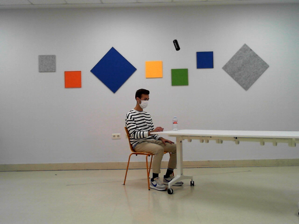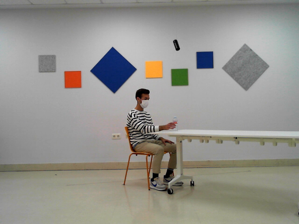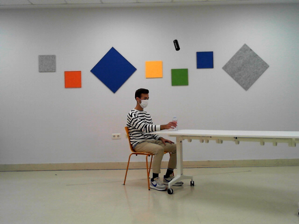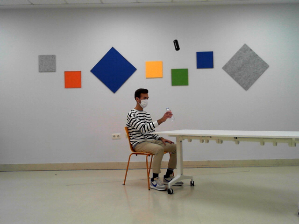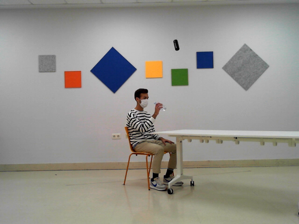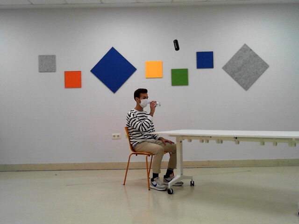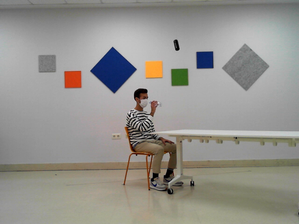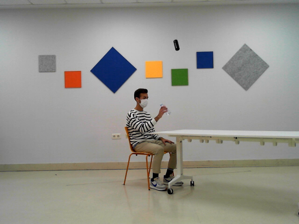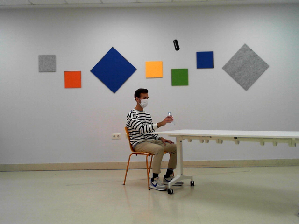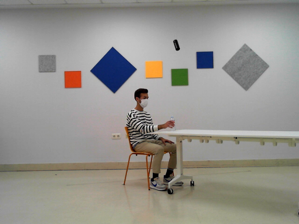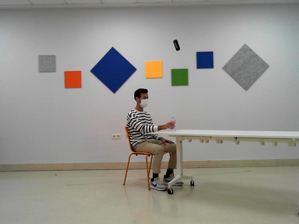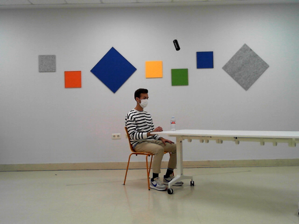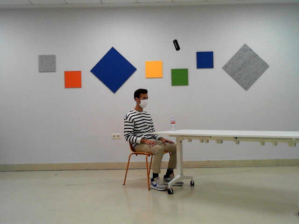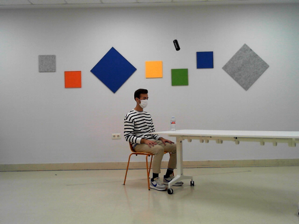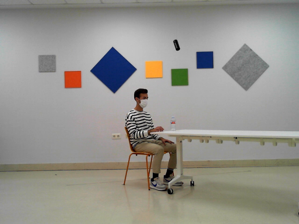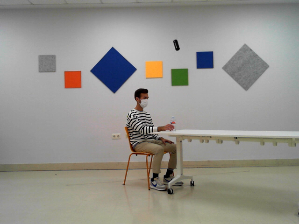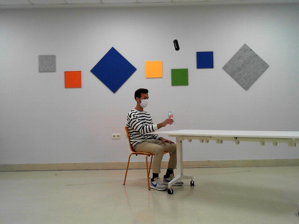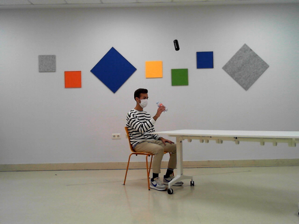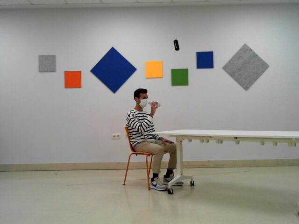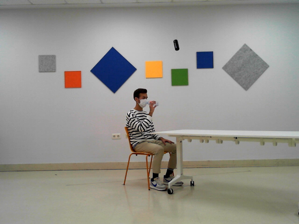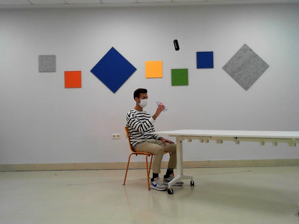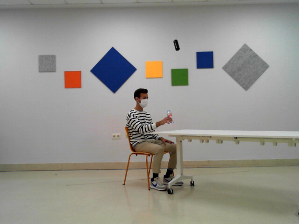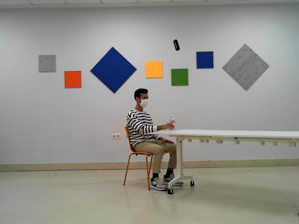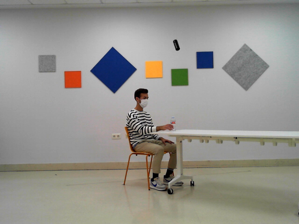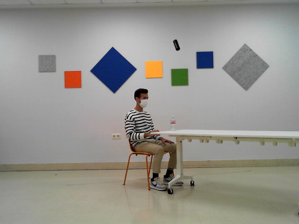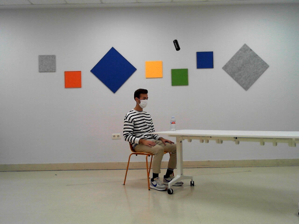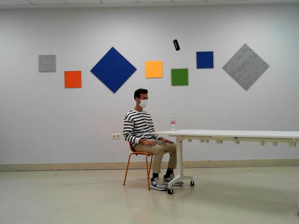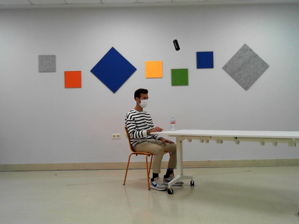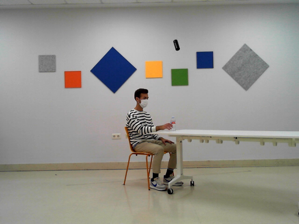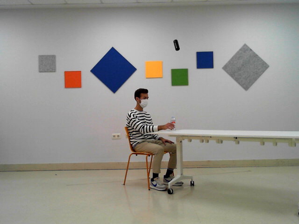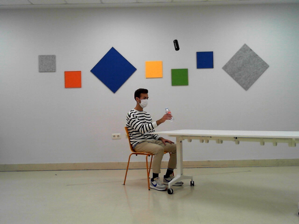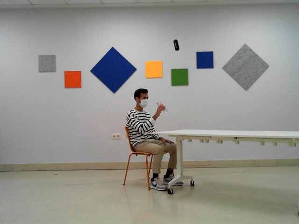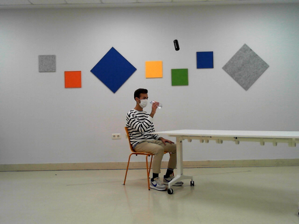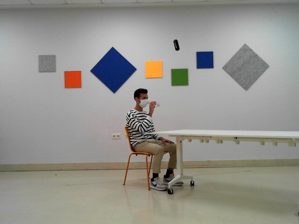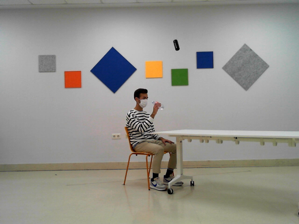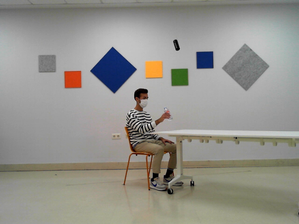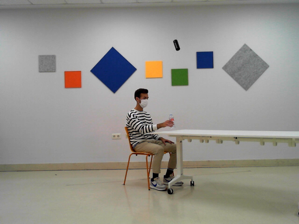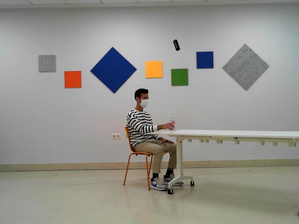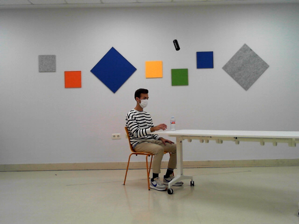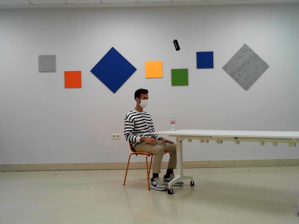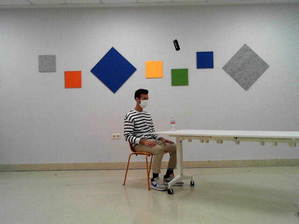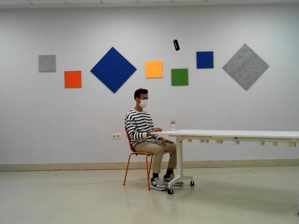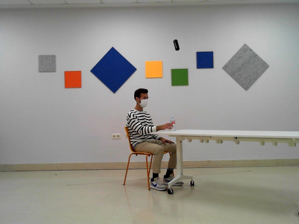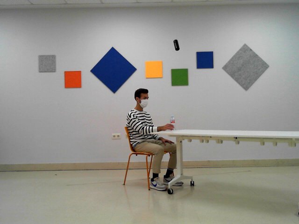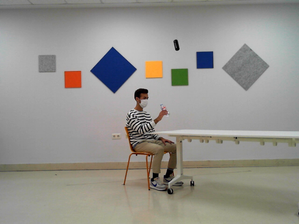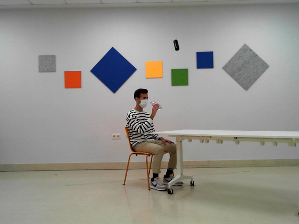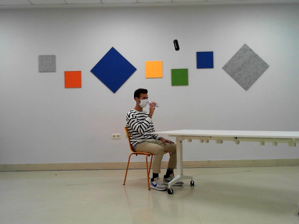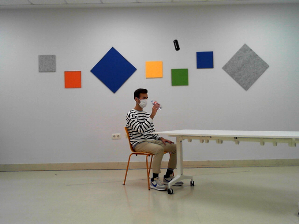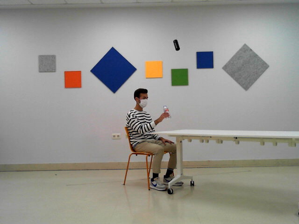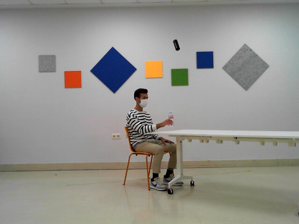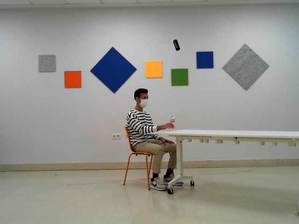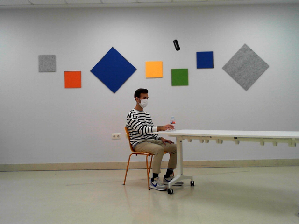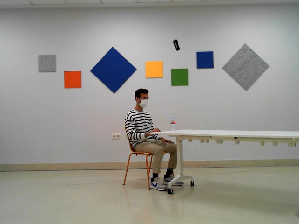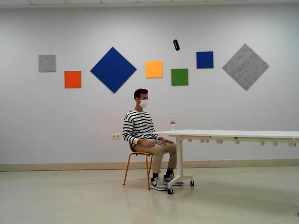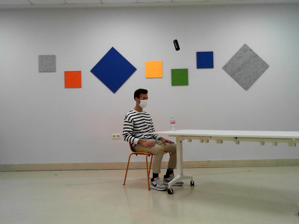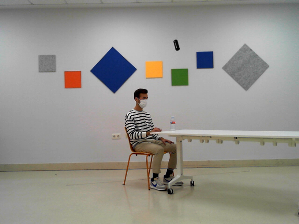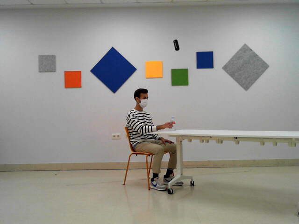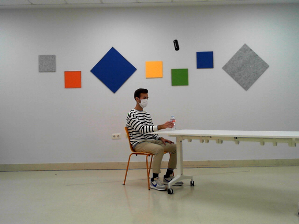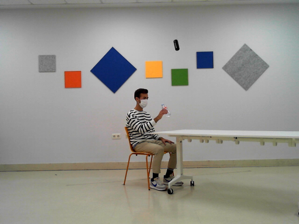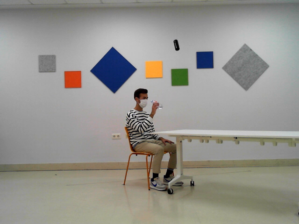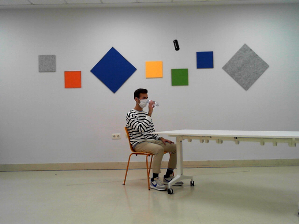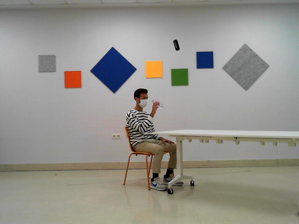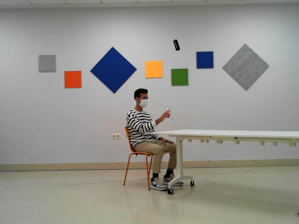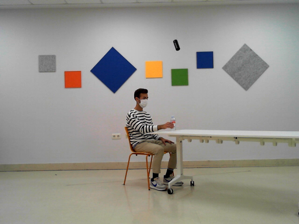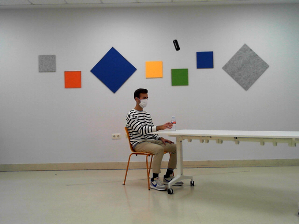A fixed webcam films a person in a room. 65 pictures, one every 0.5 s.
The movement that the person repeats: Drink from a bottle, right hand.
